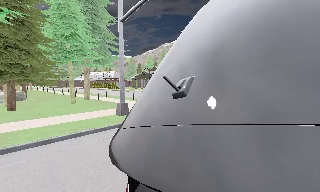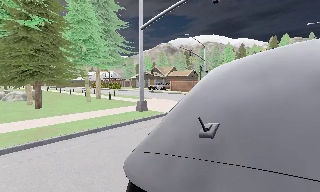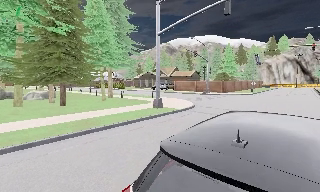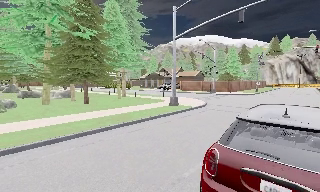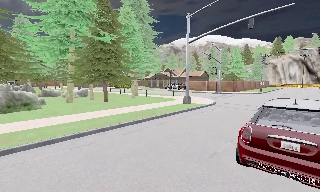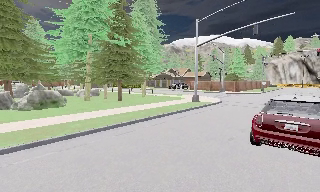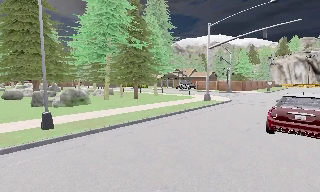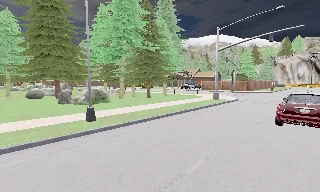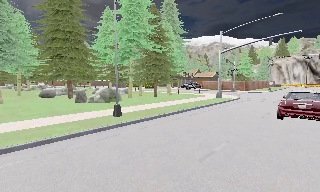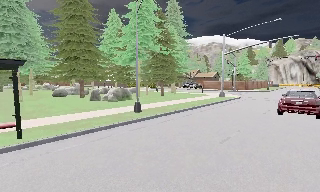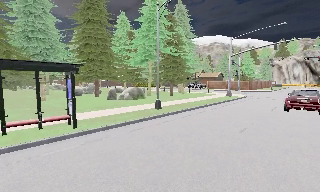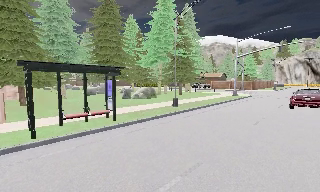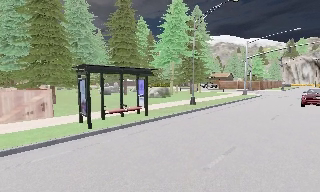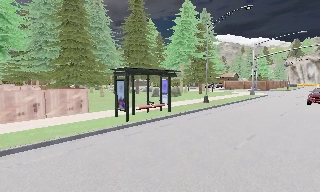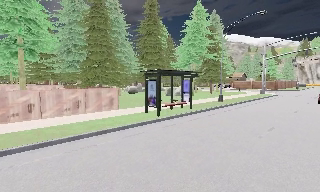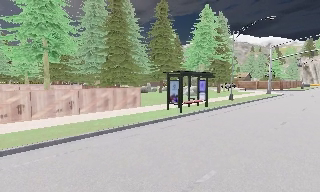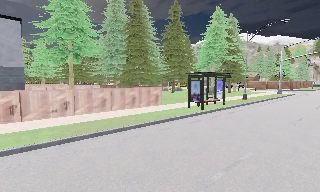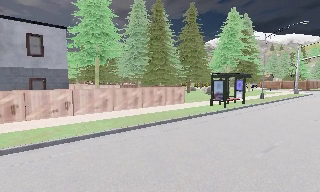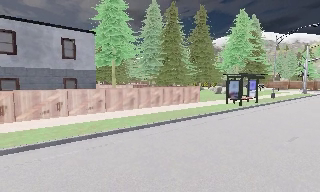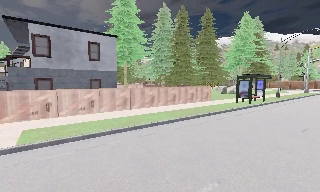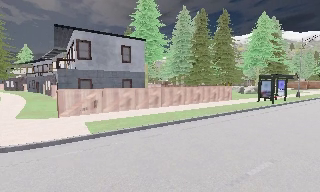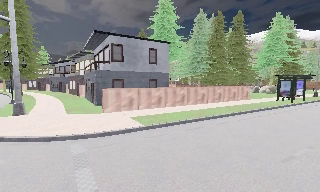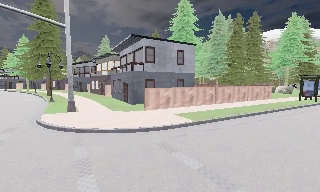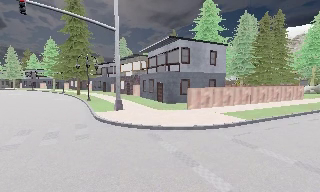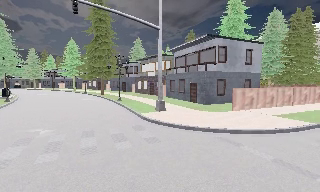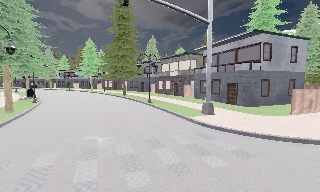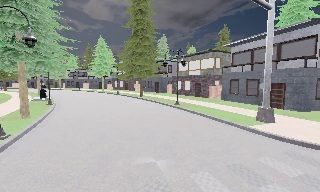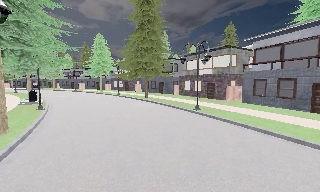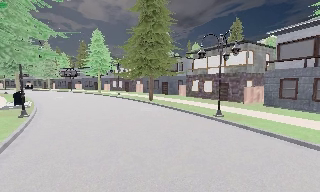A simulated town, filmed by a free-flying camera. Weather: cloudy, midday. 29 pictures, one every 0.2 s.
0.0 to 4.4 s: The camera pans to its left, which is counterclockwise from overhead, by about 20 degrees. It travels to its left and backward, about 40 m, so close, fixed things drift to the right.
4.4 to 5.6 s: The camera travels to its left and forward, about 14 m, so close, fixed things drift to the right.
The film runs backward here.
